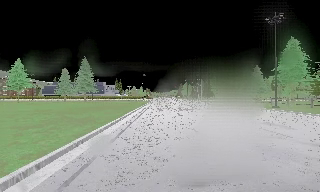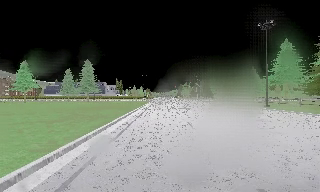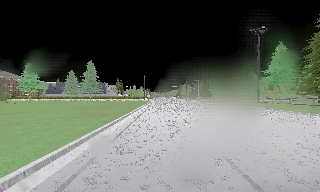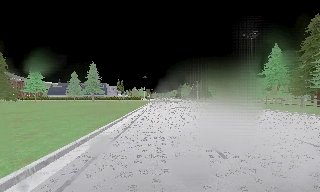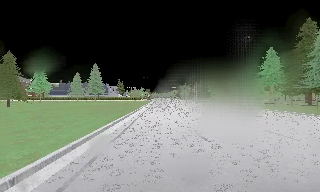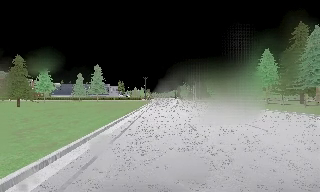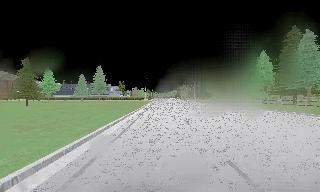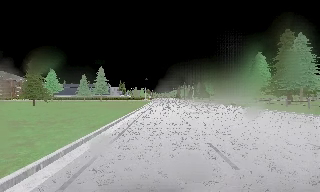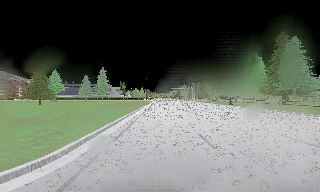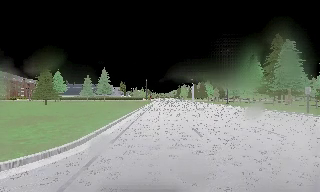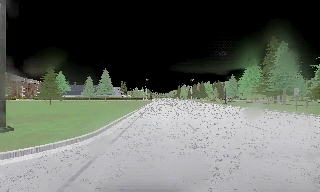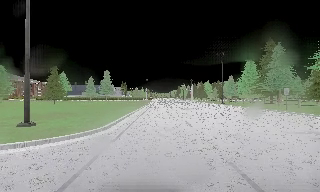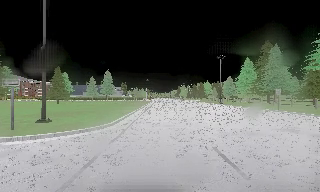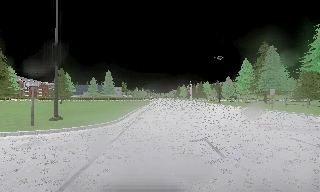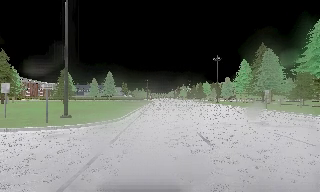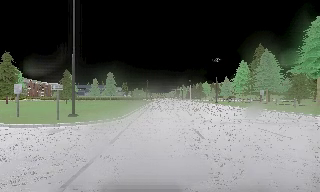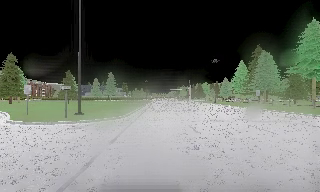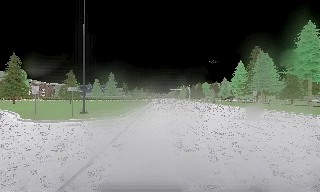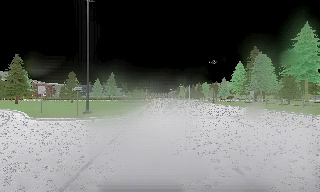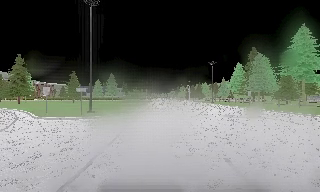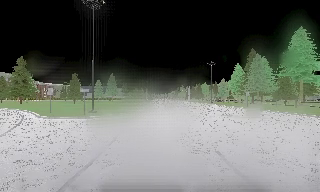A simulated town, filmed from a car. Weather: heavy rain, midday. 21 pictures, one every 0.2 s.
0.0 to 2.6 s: The camera travels backward, about 20 m, so what stands in front gets smaller.
2.6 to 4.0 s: The camera travels backward, about 6 m, so what stands in front gets smaller. It loses speed.
The film runs backward here.
